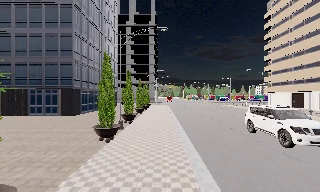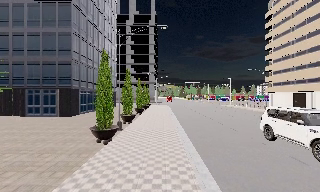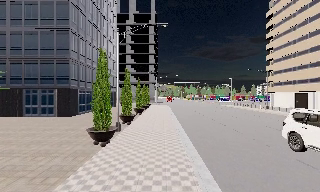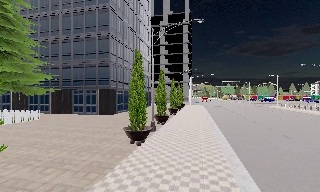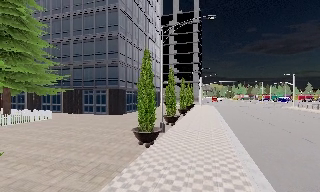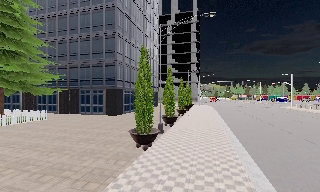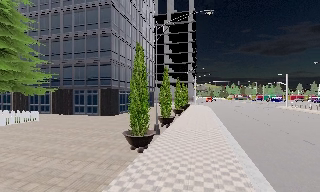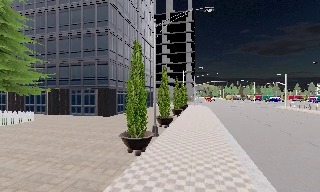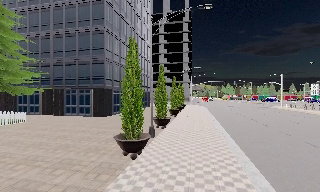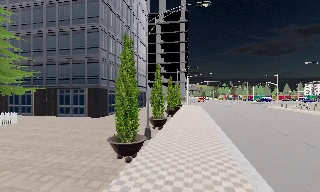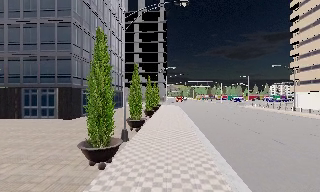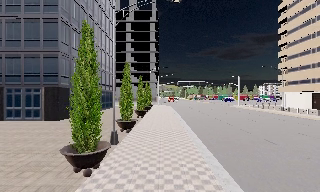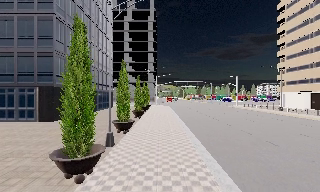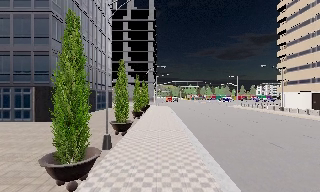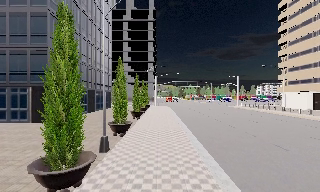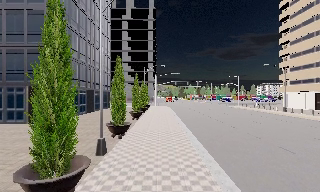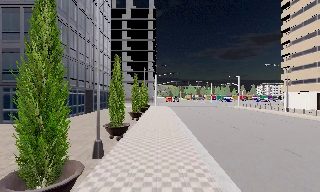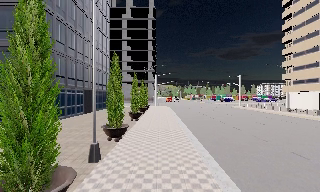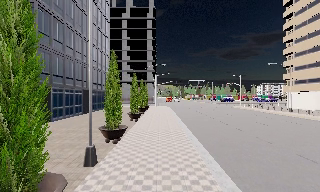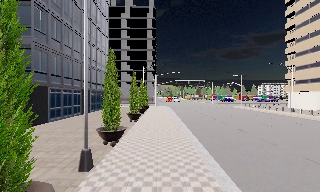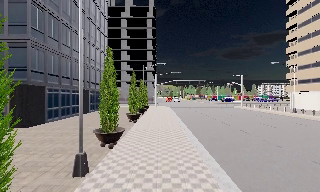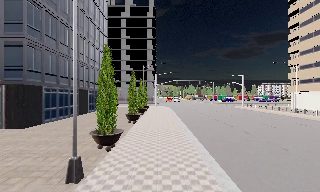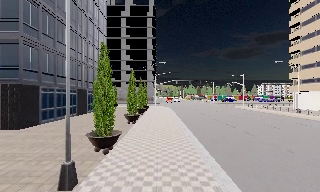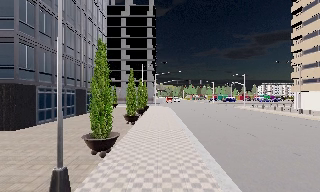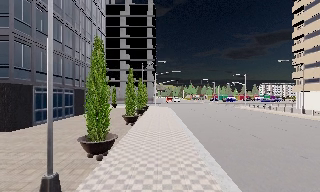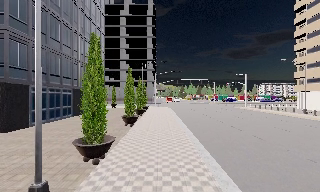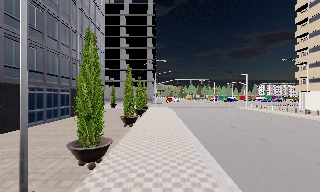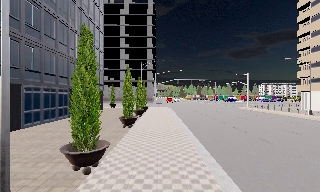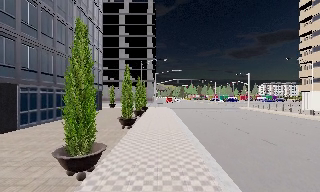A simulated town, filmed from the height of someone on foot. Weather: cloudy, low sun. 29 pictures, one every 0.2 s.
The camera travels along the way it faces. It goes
forward.
0.0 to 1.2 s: The camera pans to its left, which is counterclockwise from overhead, by about 15 degrees. It travels forward, about 2 m, so what stands in front looms larger.
1.2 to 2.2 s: The scene slides to the left, as the camera pans about 15 degrees to its right. It travels forward, about 1.5 m, so what stands in front looms larger.
2.2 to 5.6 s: The camera travels forward, about 6 m, so what stands in front looms larger.
The film runs forward here.
